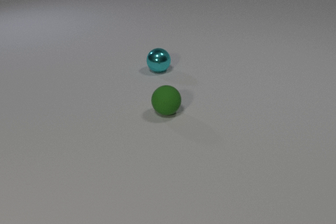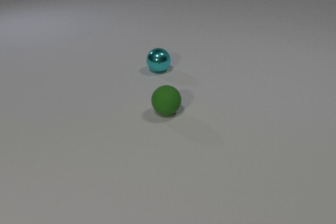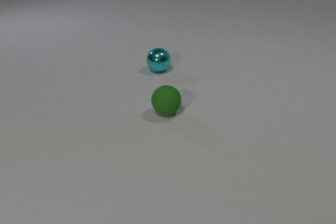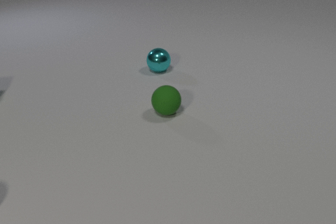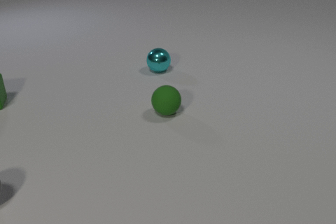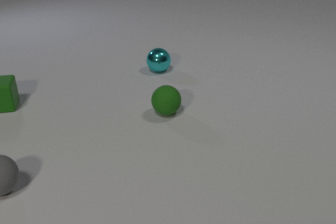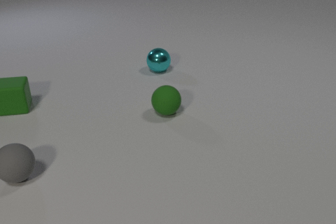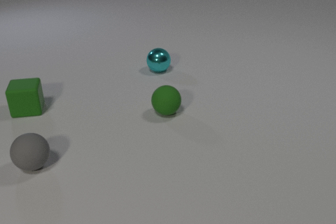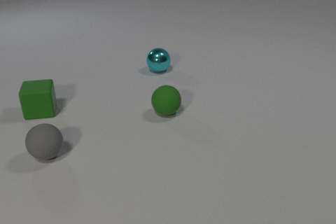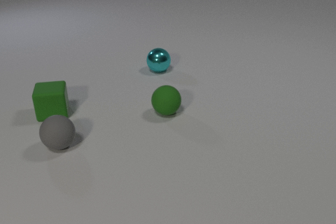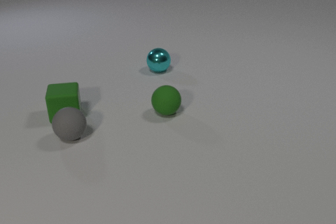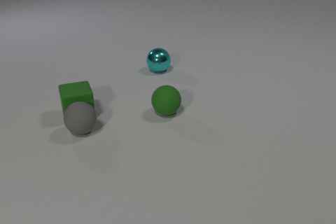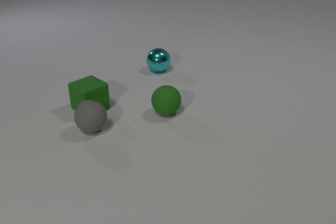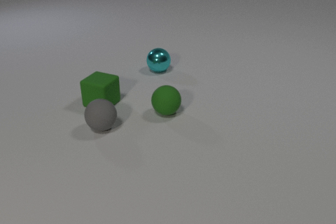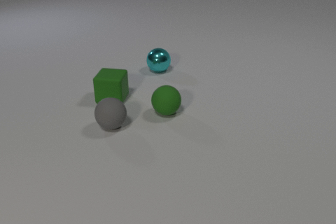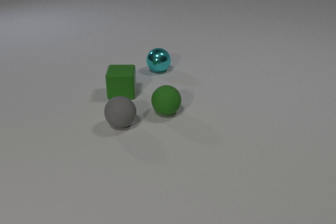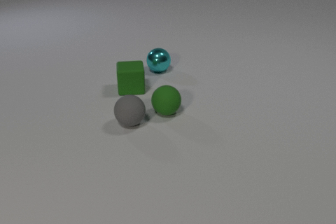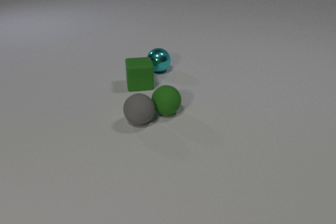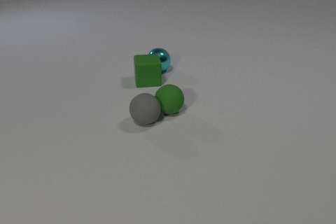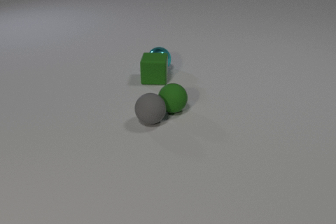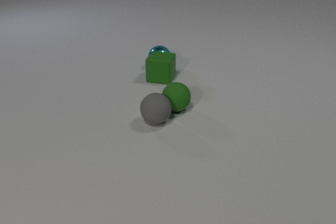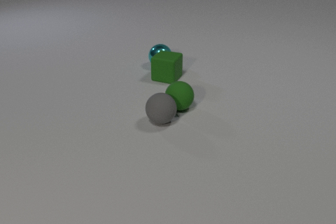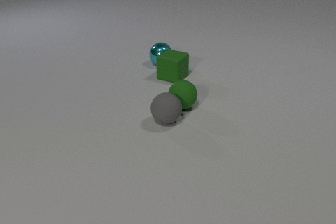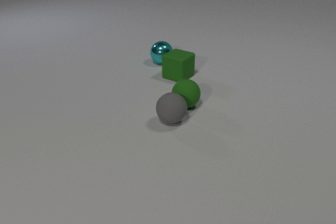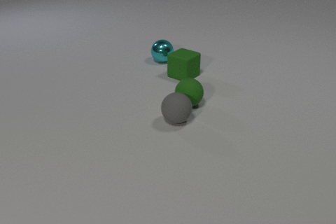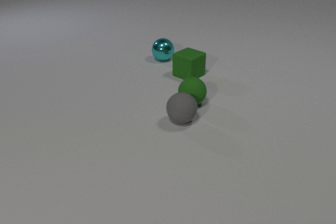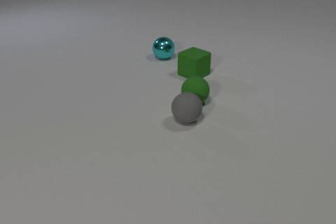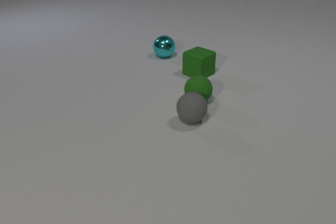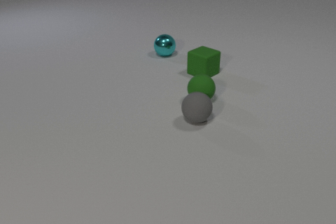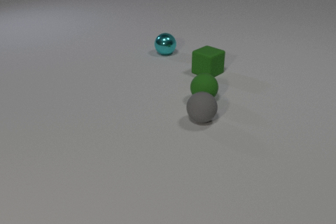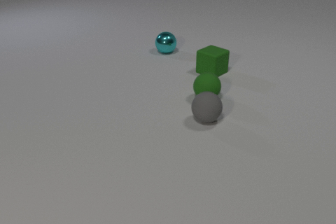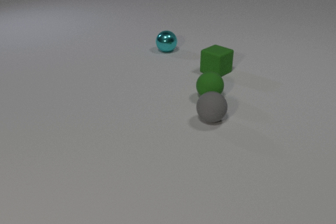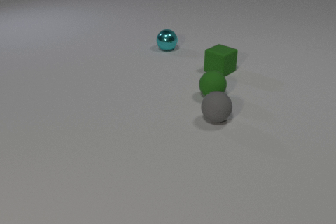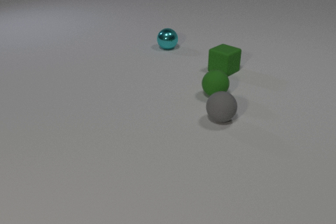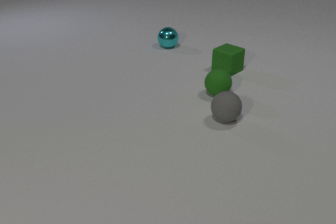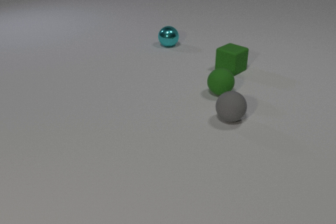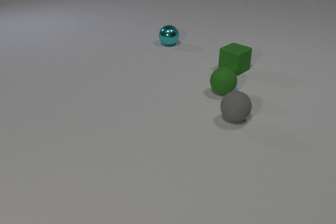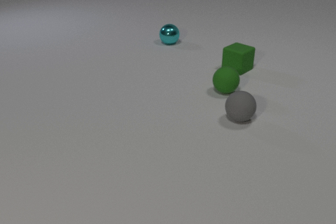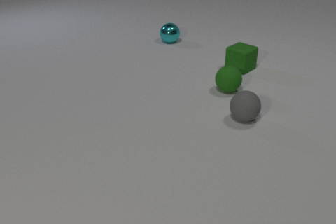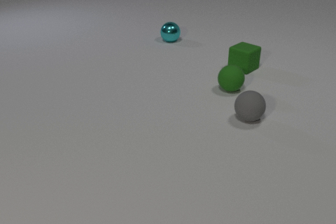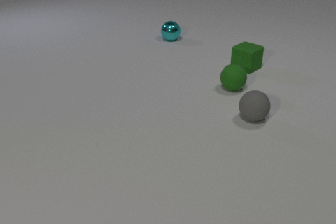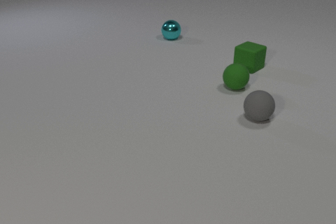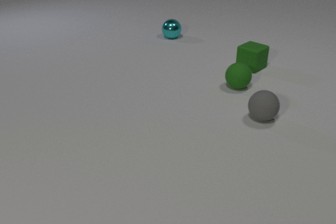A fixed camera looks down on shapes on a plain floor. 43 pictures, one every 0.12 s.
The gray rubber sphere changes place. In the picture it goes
to the right.
The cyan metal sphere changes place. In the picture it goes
away from the camera.
0.00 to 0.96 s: The gray rubber sphere comes in at the left edge, rolls to the right and away from the camera. The green rubber cube comes in at the left edge, slides to the right and toward the camera.
0.96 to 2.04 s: The gray rubber sphere rolls to the right and away from the camera. The green rubber cube slides to the right, spins counterclockwise seen from above by about 90 degrees, its near face sliding to the right. The gray rubber sphere and the green rubber cube collide. The gray rubber sphere and the green rubber sphere collide.
2.04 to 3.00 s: The gray rubber sphere rolls to the right. The green rubber cube slides to the right and away from the camera, spins so that its near face slides to the left, clockwise seen from above. The green rubber sphere rolls to the right and away from the camera. The cyan metal sphere rolls away from the camera. The green rubber cube and the cyan metal sphere collide.
3.00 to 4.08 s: The gray rubber sphere rolls to the right. The green rubber cube slides to the right and away from the camera. The green rubber sphere rolls to the right and away from the camera. The cyan metal sphere rolls away from the camera.
4.08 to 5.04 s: The gray rubber sphere rolls to the right. The green rubber cube slides to the right and away from the camera. The green rubber sphere rolls away from the camera and to the right. The cyan metal sphere rolls away from the camera.
How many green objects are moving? 2.
What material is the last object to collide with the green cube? metal.
What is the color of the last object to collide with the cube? cyan.
